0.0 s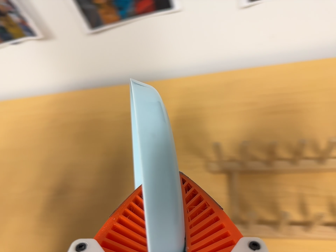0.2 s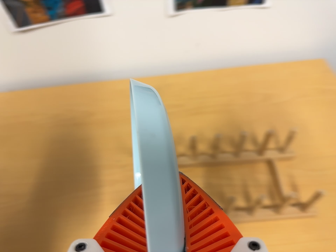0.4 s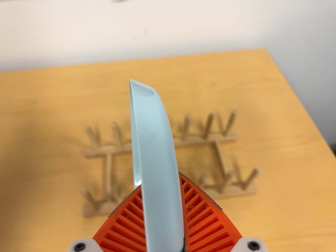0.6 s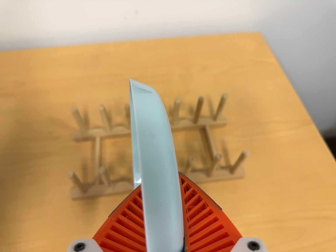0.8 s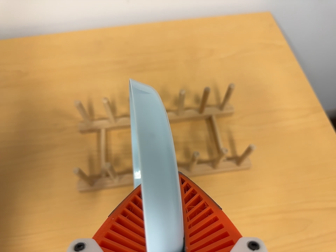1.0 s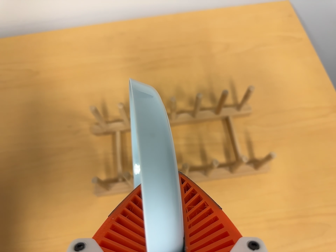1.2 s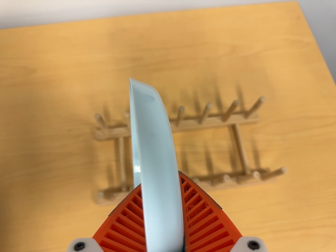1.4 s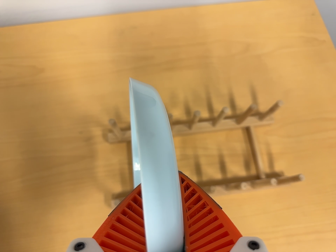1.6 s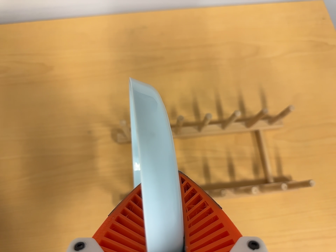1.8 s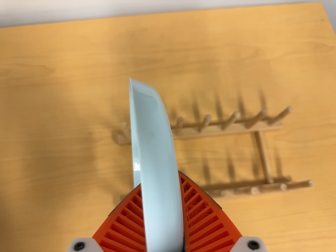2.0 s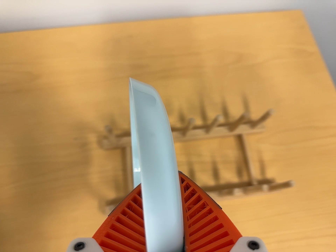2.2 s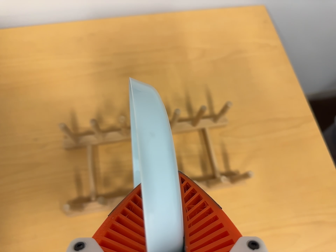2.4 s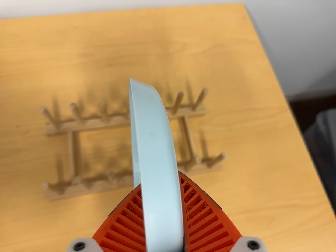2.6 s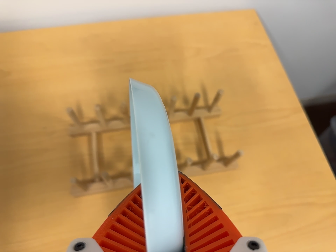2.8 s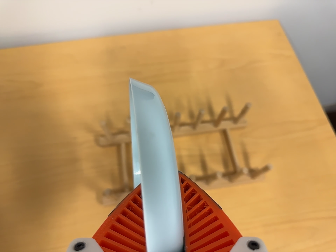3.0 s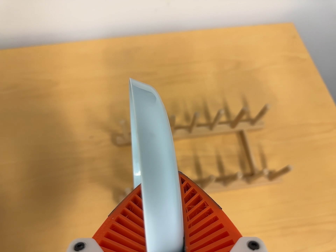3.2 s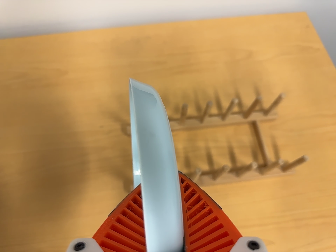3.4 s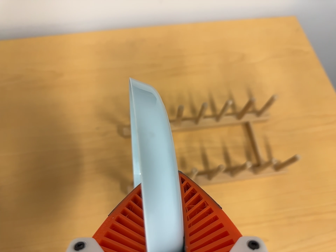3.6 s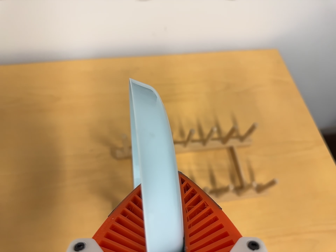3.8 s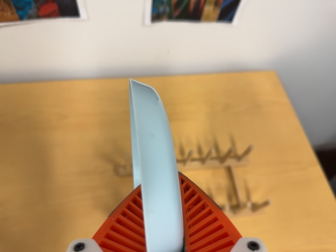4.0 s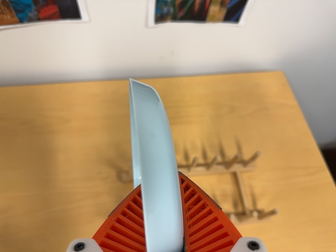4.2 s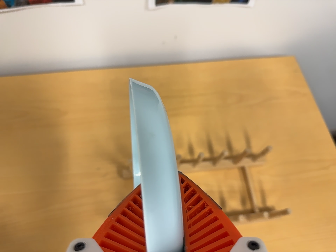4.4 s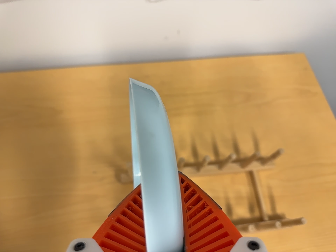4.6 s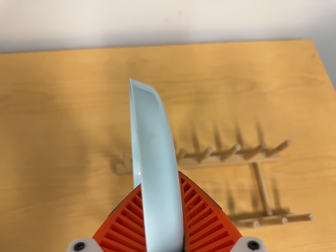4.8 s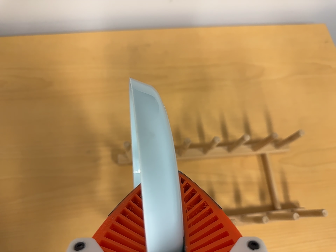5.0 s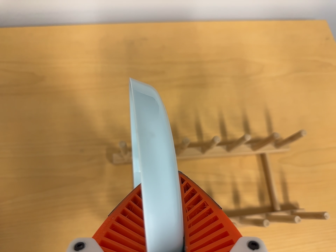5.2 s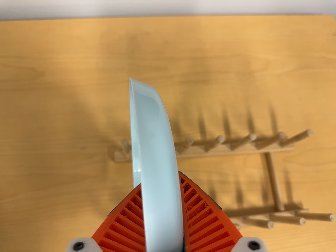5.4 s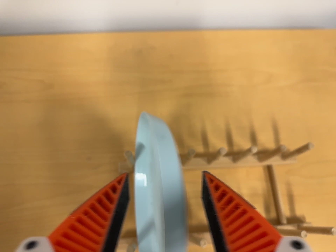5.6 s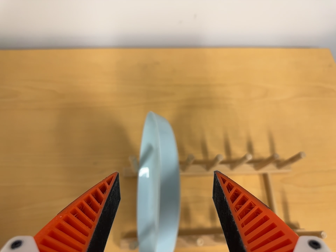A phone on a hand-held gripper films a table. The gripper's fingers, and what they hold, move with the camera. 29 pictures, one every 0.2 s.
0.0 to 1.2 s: The scene slides to the left, as the camera pans about 20 degrees to its right. It travels toward the top of its view, about 7 cm. Its aim tips toward the bottom of its view by about 15 degrees.
1.2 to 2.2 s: The camera shifts only a little, or ends up much as it began.
2.2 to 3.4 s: The camera travels to its left, toward the bottom of its view and backward, about 9 cm, so close, fixed things drift to the right.
3.4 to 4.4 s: The camera travels toward the top of its view, about 8 cm, so close, fixed things drift downward.
4.4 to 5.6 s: The camera shifts only a little, or ends up much as it began.
The film runs forward here.
